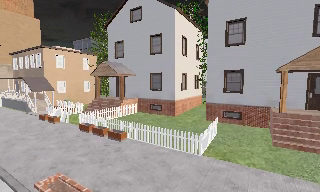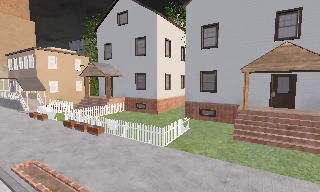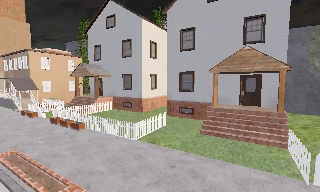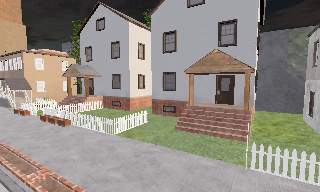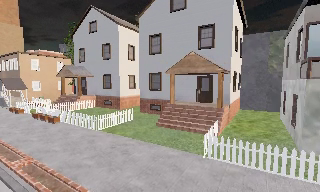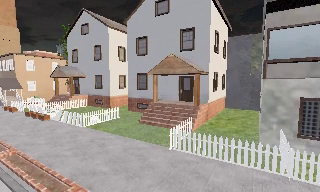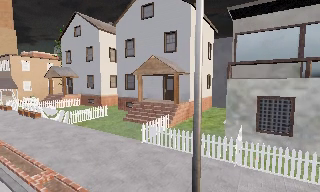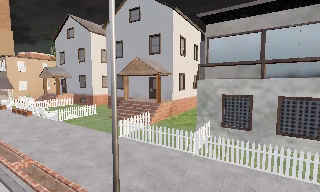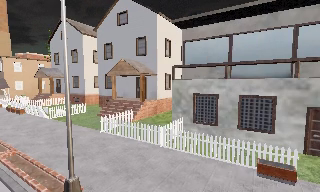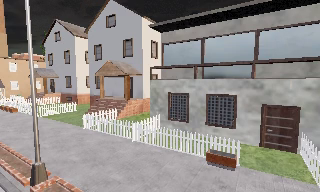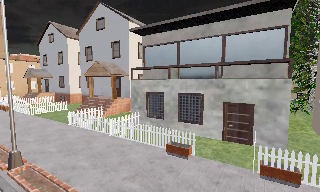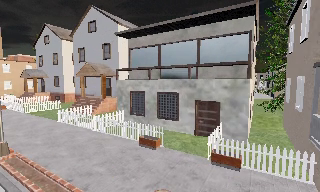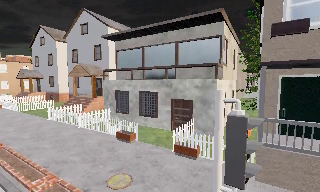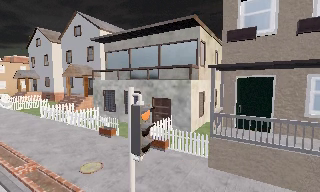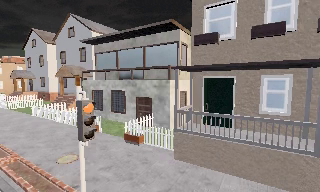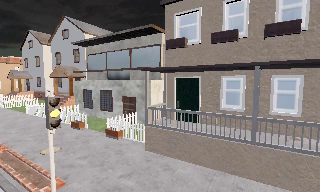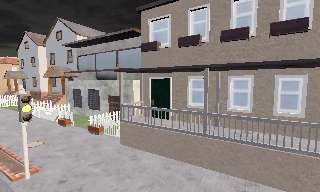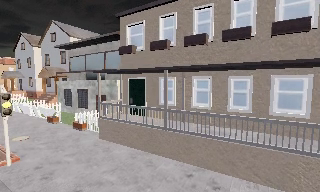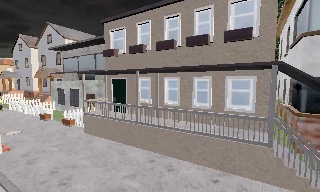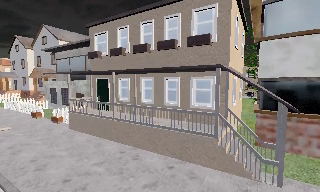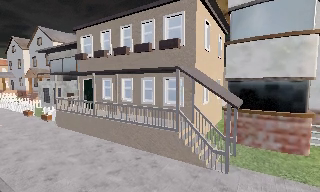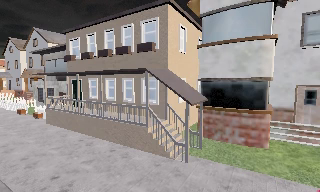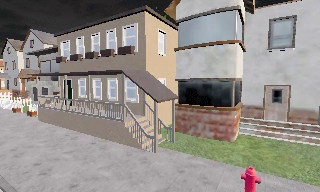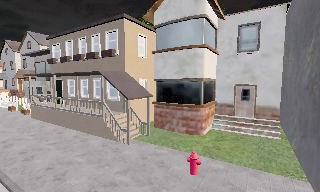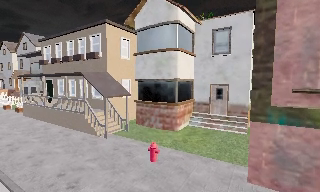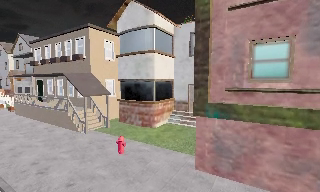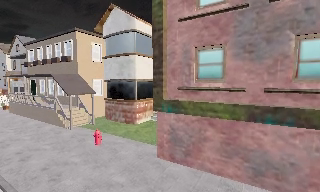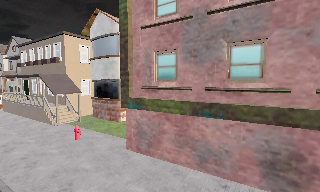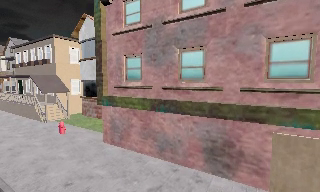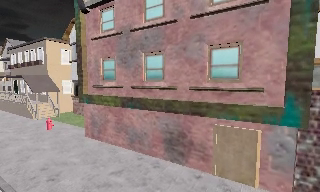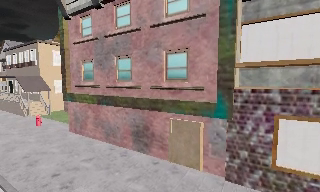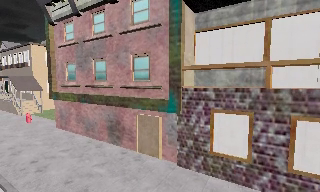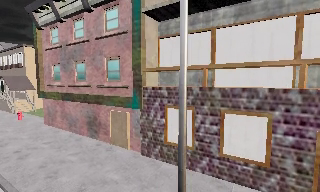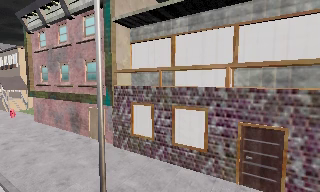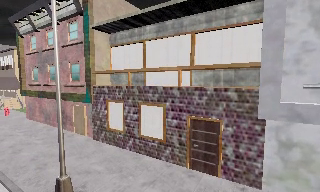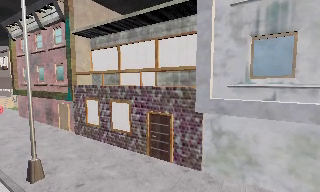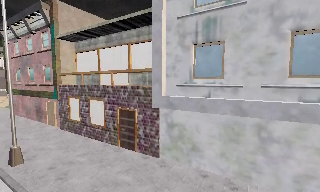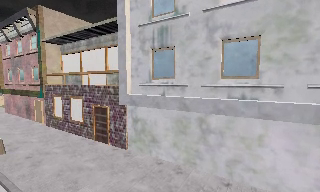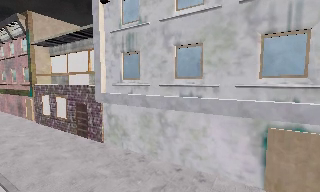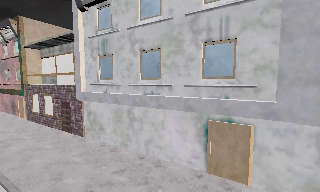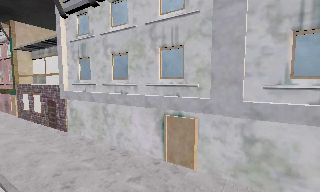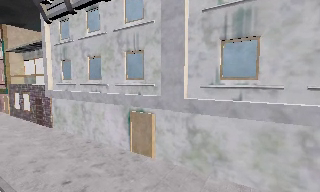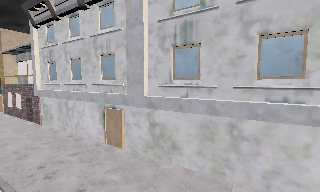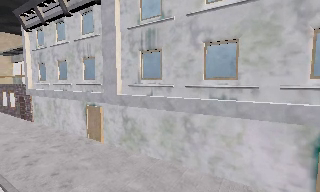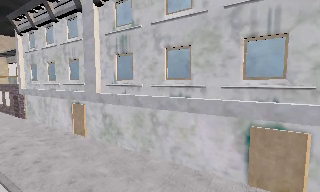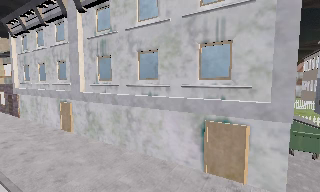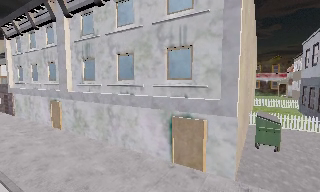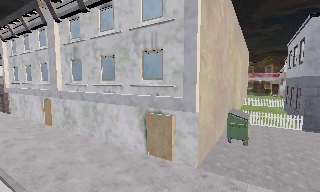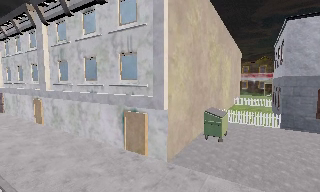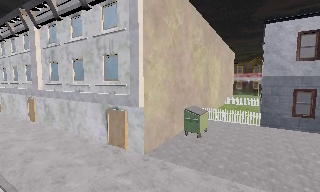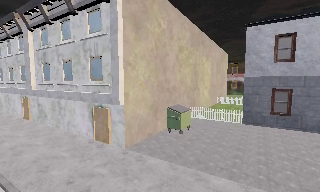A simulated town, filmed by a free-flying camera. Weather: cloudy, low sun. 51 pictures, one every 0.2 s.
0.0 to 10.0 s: The camera travels to its right and backward, about 80 m, so close, fixed things drift to the left.
The film runs backward here.
